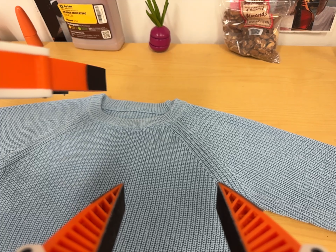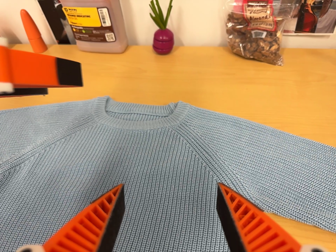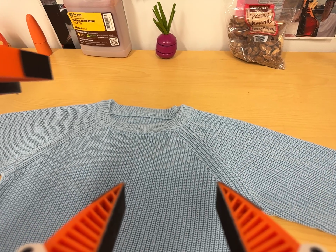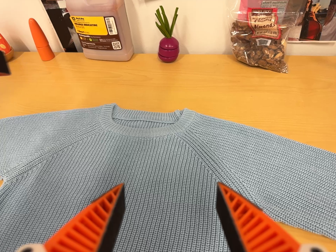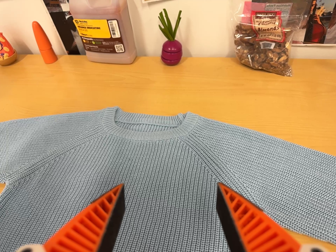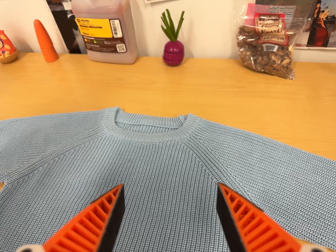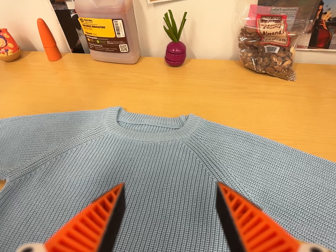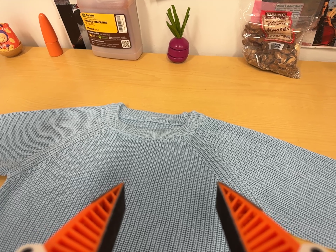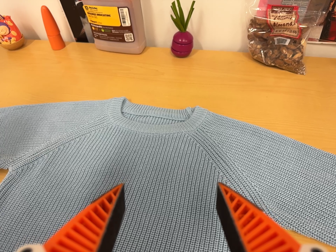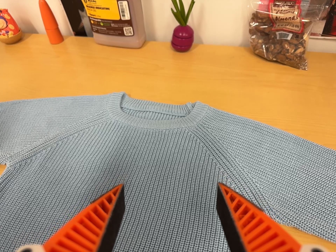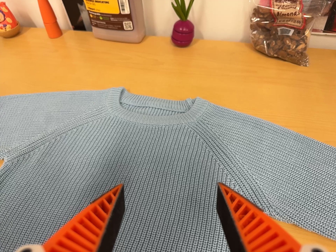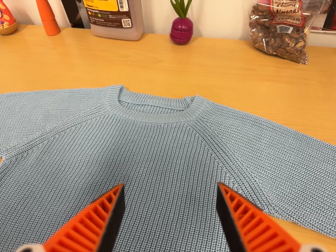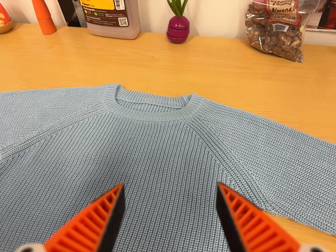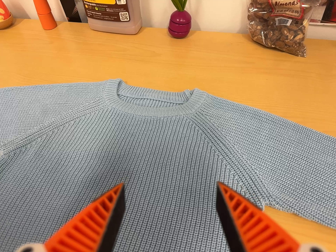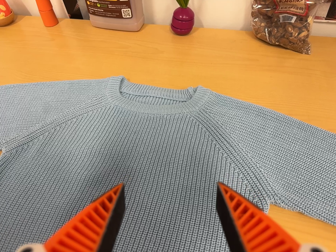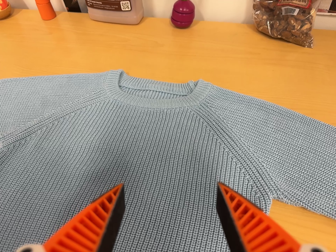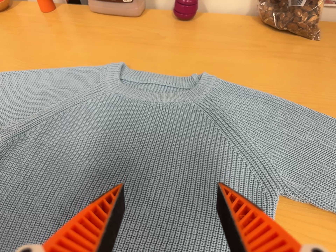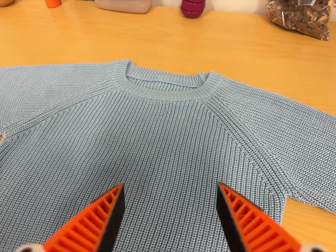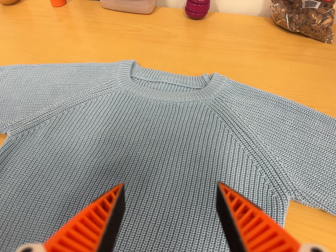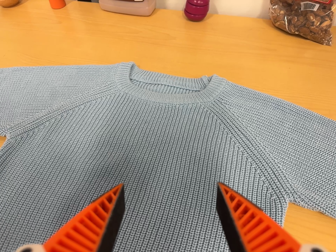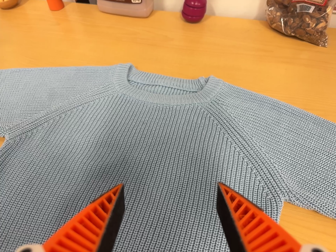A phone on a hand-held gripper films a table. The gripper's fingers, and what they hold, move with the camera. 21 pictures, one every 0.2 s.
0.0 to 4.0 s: The camera travels to its left, about 6 cm, so close, fixed things drift to the right.
The film runs forward here.
